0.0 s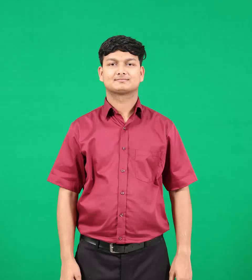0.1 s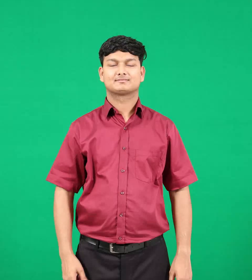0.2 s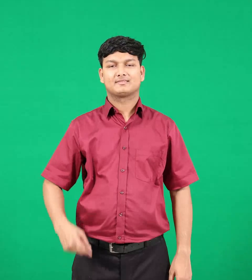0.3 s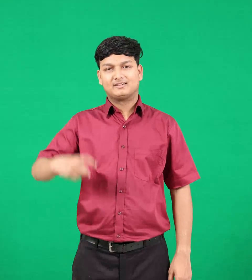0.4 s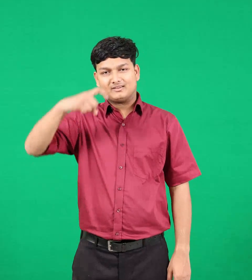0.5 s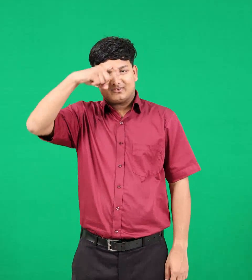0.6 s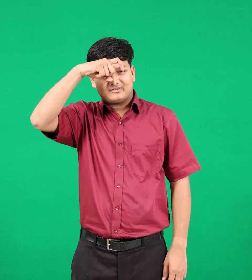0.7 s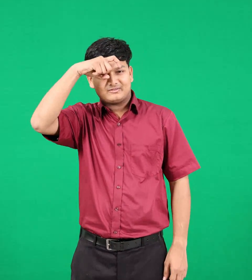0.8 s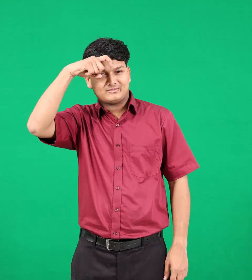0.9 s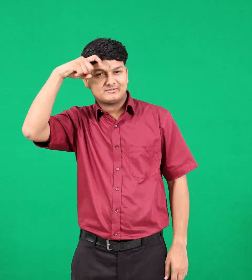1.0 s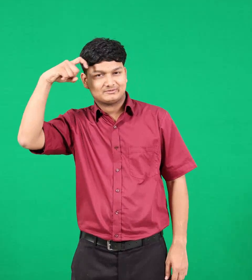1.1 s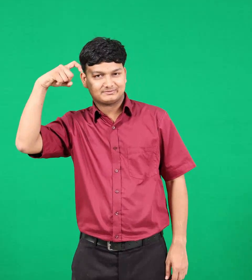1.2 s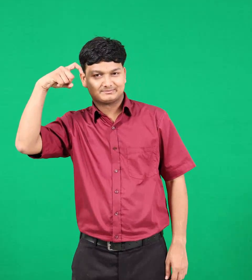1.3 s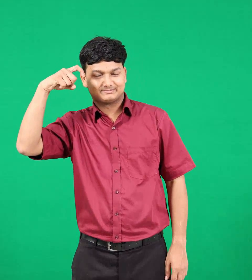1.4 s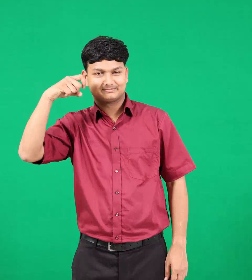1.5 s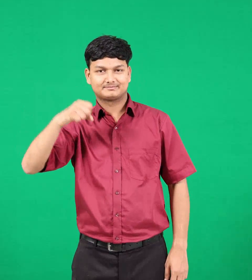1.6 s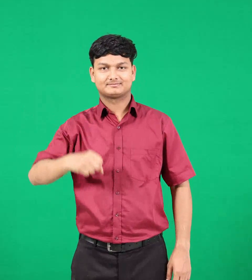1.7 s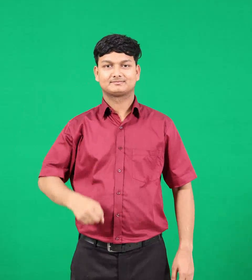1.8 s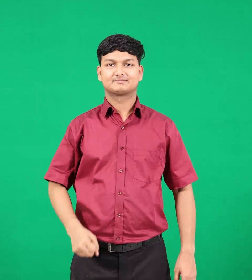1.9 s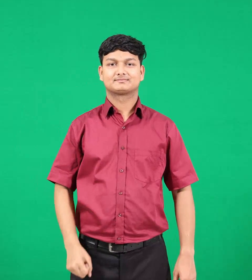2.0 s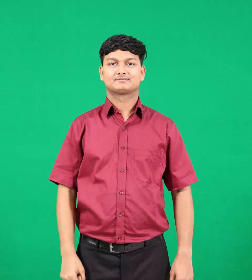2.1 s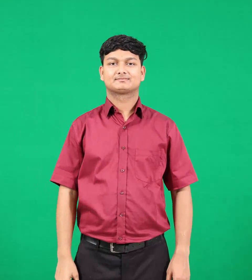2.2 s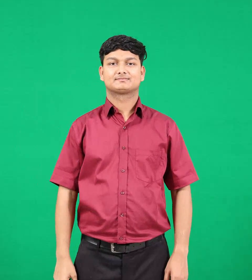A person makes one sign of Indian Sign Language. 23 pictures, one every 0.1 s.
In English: summer
